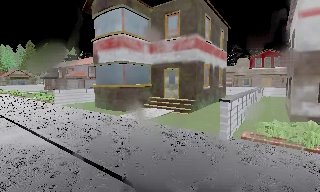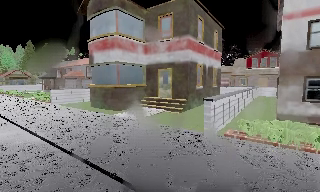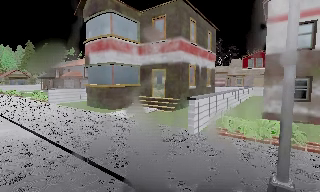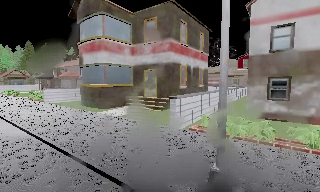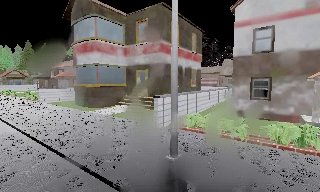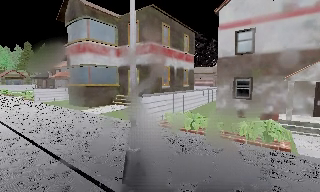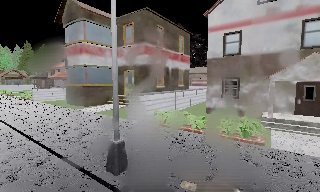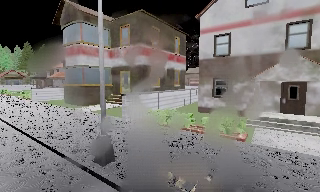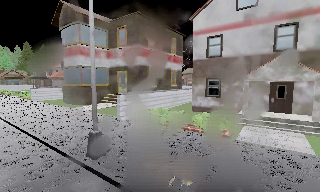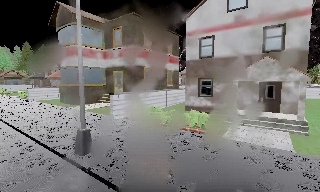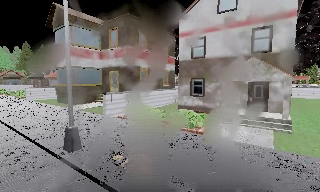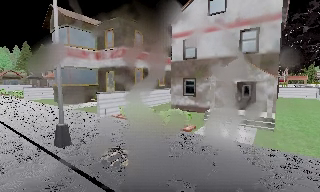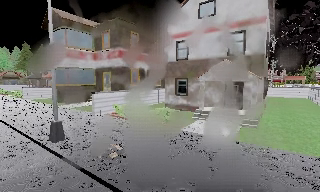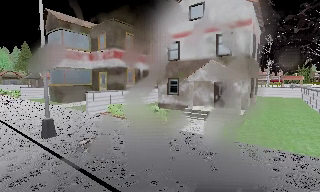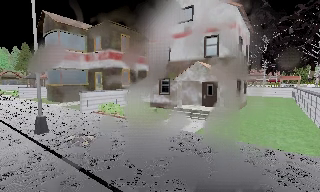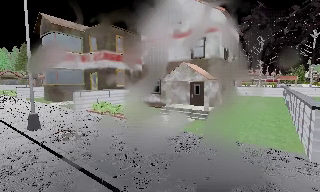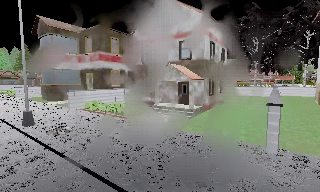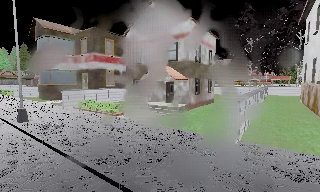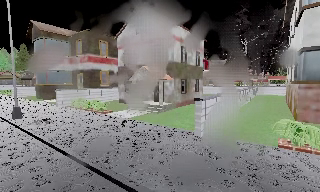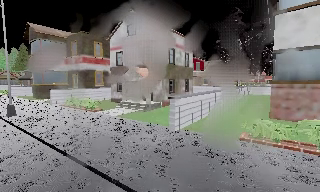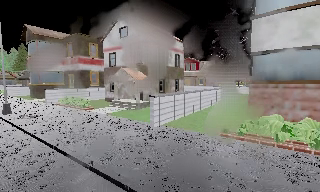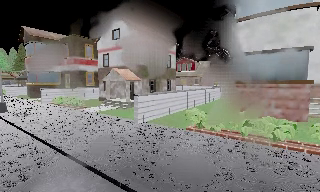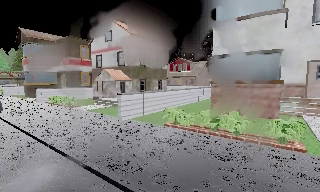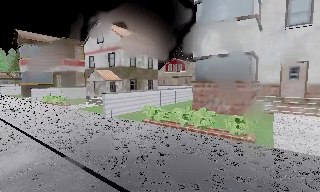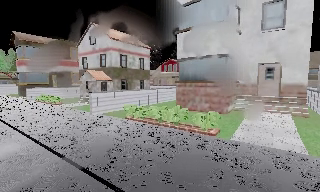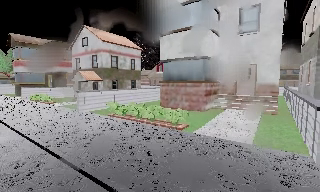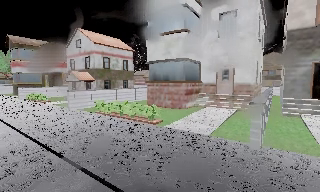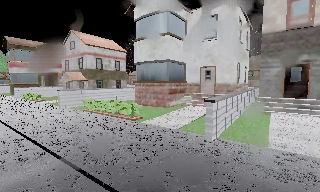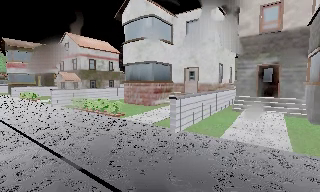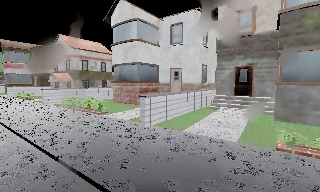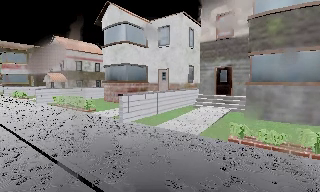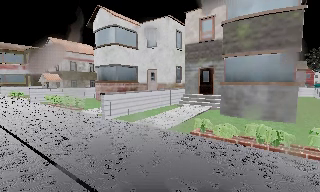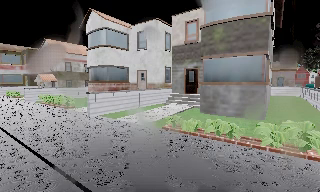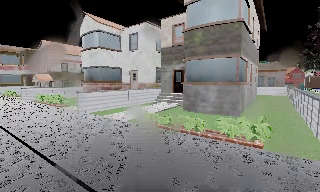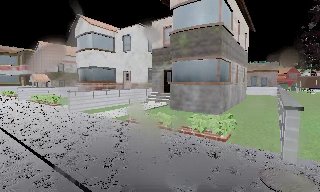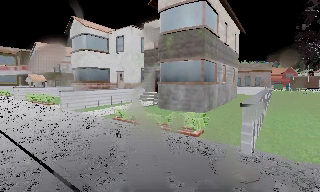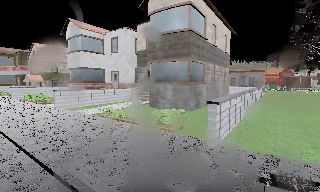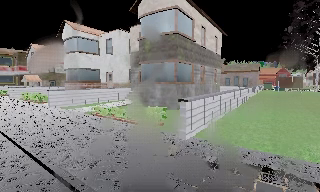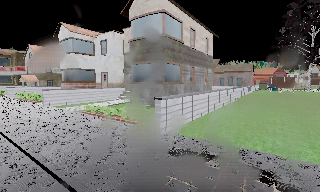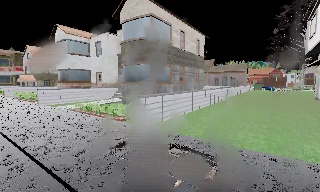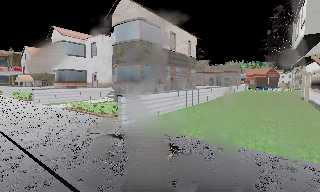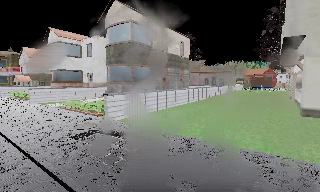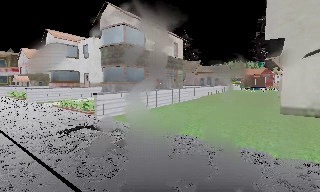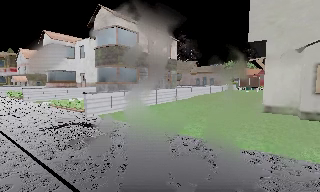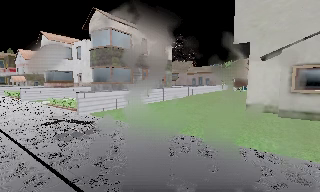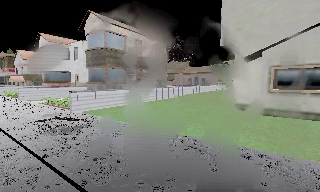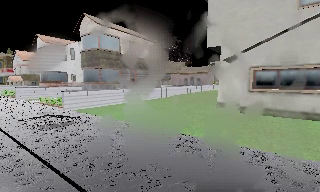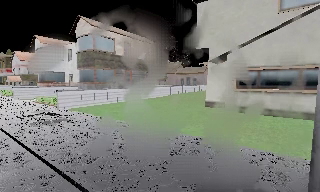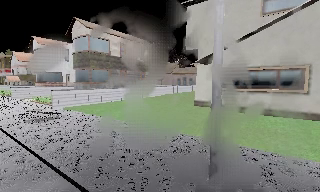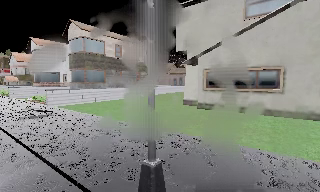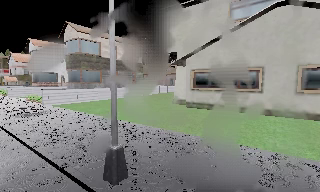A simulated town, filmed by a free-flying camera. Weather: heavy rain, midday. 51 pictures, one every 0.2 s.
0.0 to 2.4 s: The camera travels to its right and backward, about 7 m, so close, fixed things drift to the left.
2.4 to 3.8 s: The camera travels to its right and backward, about 7 m, so close, fixed things drift to the left. It gains speed.
3.8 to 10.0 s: The camera travels to its right and backward, about 35 m, so close, fixed things drift to the left.
The film runs backward here.
